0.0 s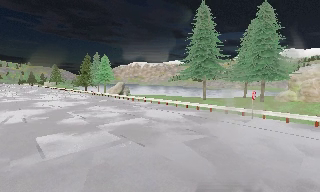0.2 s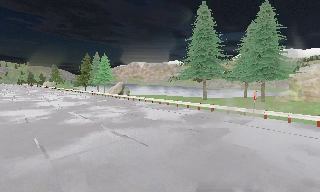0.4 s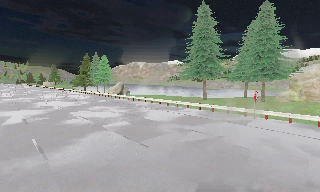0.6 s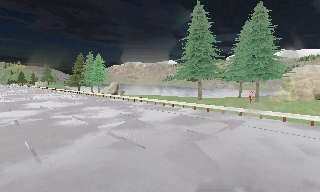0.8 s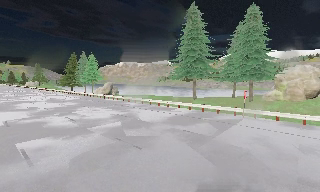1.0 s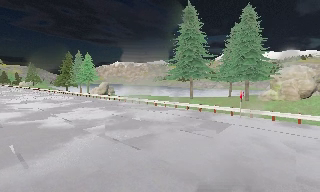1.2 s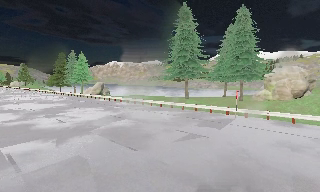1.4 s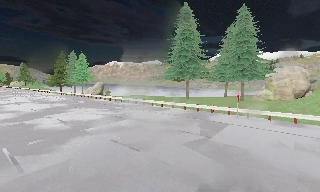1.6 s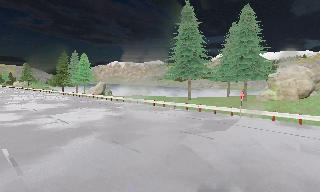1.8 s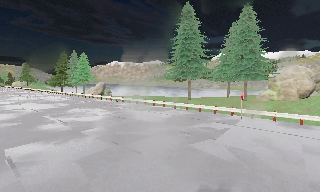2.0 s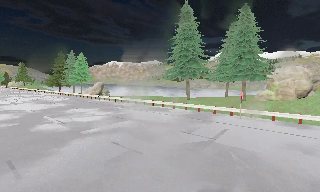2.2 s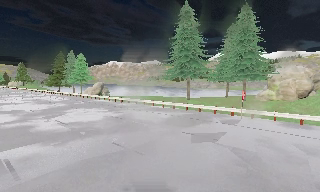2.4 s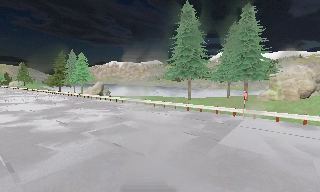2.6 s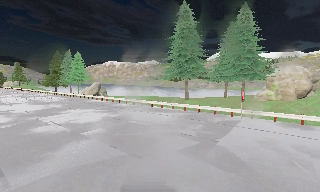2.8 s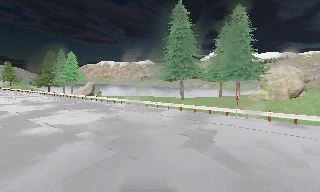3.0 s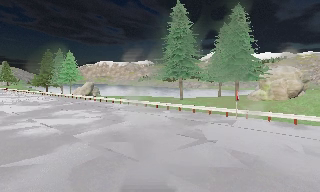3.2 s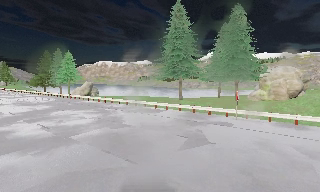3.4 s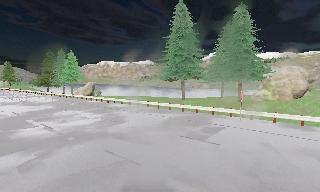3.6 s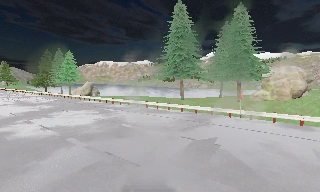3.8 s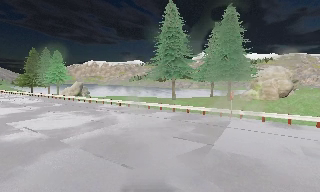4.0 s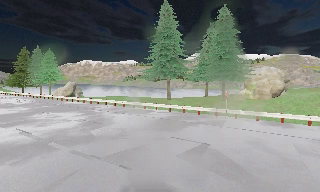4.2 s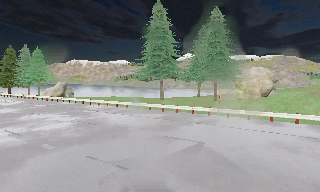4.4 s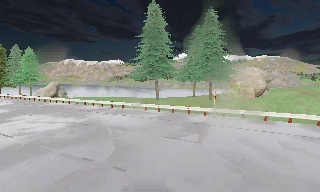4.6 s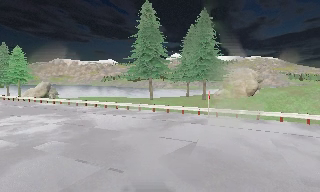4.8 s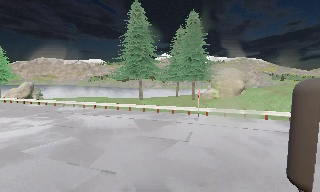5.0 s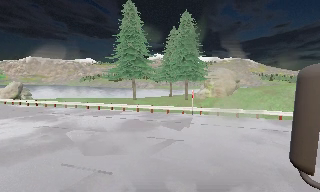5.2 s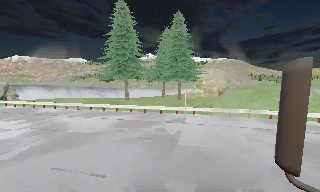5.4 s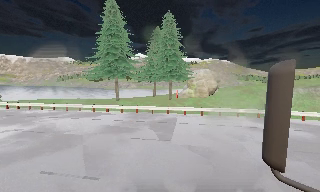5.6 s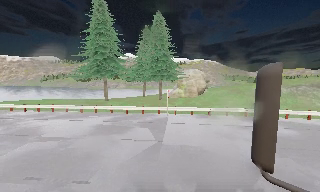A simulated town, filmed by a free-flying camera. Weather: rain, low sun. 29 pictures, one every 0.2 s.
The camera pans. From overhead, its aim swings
clockwise.
The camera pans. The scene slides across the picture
to the left.
0.0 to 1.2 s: The camera travels to its left, about 0.5 m.
1.2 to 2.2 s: The camera shifts only a little, or ends up much as it began.
2.2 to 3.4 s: The camera travels forward, about 1 m, so what stands in front looms larger.
3.4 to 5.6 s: The scene slides to the left, as the camera pans about 30 degrees to its right. It travels to its left, about 1 m.
The film runs forward here.
